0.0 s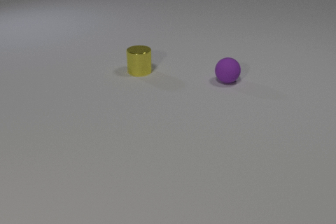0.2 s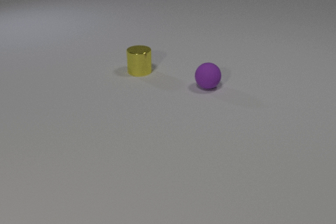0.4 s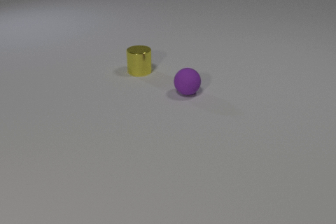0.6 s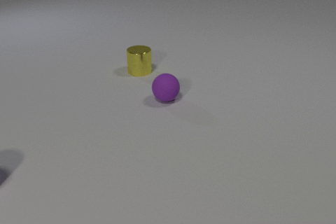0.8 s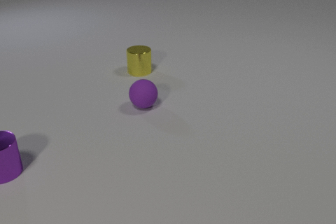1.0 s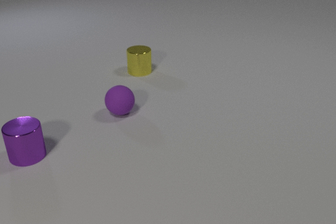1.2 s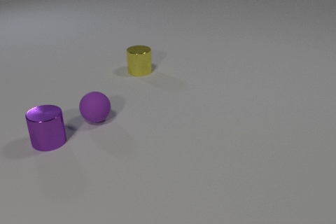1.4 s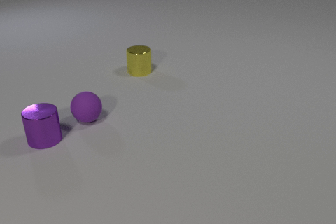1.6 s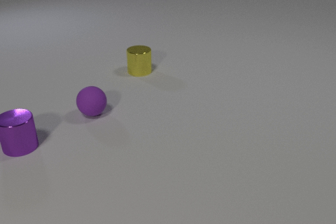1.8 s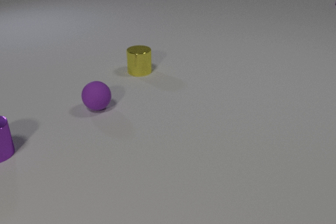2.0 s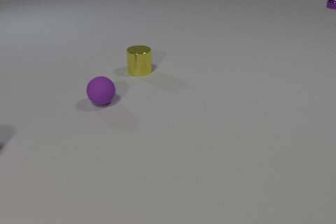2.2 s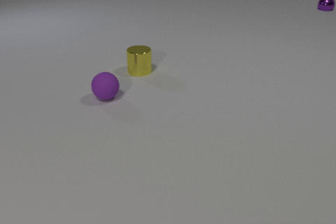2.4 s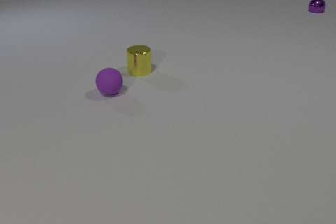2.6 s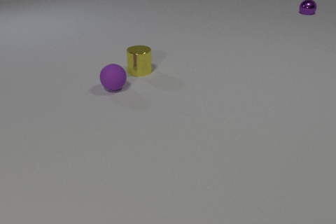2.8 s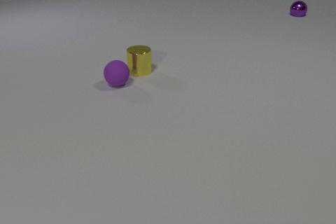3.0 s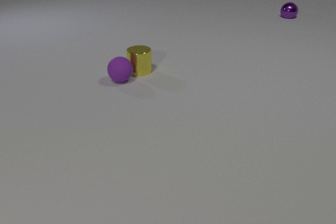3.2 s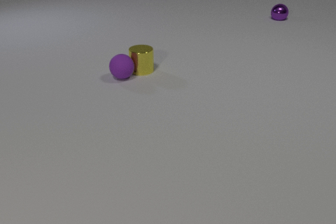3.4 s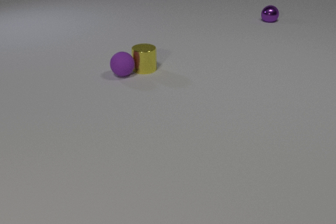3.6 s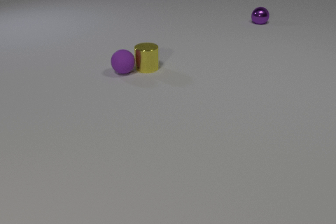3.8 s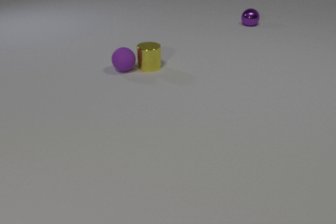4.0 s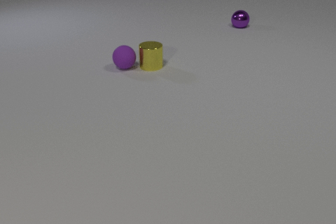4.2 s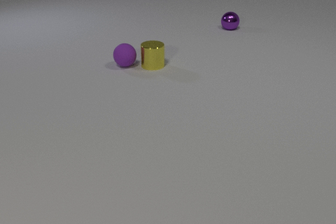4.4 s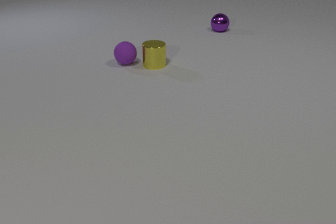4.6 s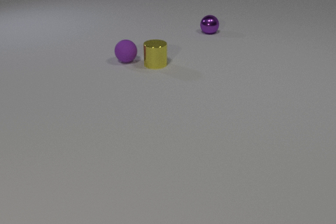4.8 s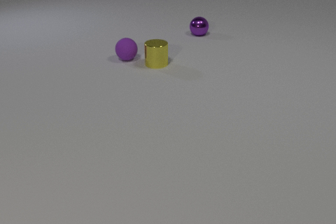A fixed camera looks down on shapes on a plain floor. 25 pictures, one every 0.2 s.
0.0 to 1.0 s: The purple metal cylinder comes in at the left edge, slides to the right and away from the camera. The purple rubber sphere rolls to the left and toward the camera.
1.0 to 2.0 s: The purple metal cylinder slides to the left, leaves at the left edge. The purple rubber sphere rolls away from the camera and to the left. The purple metal sphere comes in at the right edge, rolls toward the camera and to the left. The purple metal cylinder and the purple rubber sphere collide.
2.0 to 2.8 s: The purple rubber sphere rolls away from the camera and to the right. The purple metal sphere rolls toward the camera and to the left.
2.8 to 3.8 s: The purple rubber sphere rolls away from the camera. The yellow metal cylinder slides away from the camera and to the right. The purple metal sphere rolls to the left and toward the camera. The purple rubber sphere and the yellow metal cylinder collide.
3.8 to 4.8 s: The purple rubber sphere rolls away from the camera. The yellow metal cylinder slides away from the camera and to the right. The purple metal sphere rolls to the left and toward the camera.
What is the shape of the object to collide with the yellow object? sphere.
Are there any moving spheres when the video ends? yes.
How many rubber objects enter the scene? 0.
